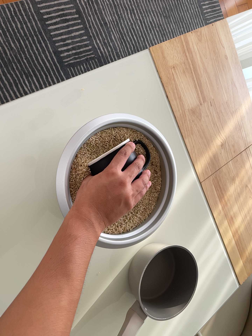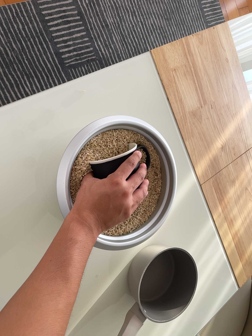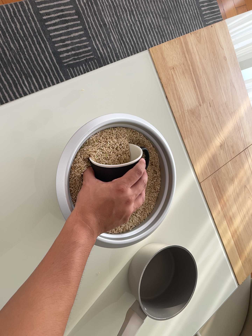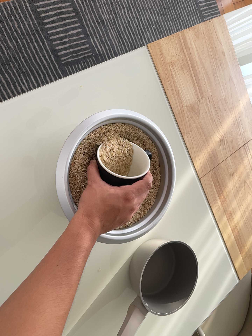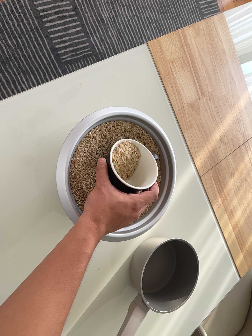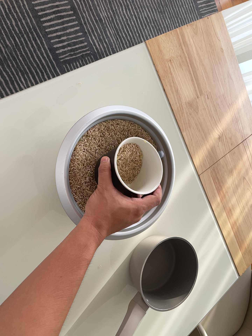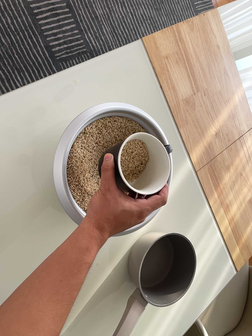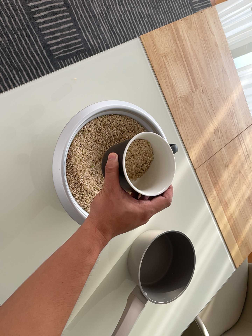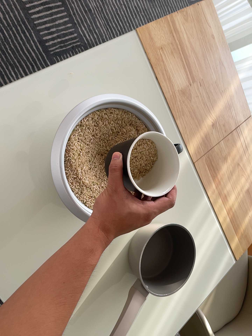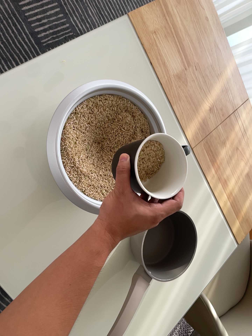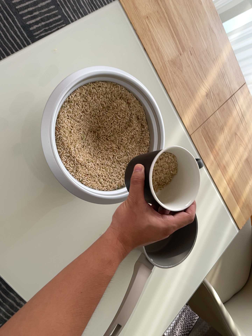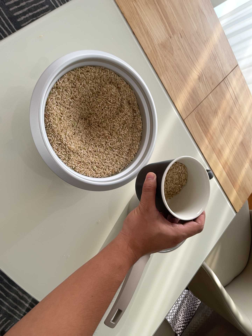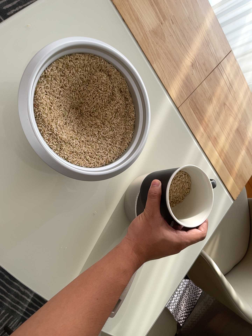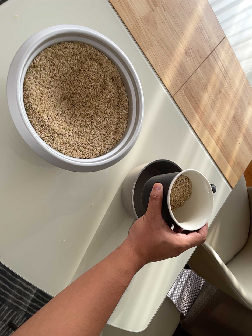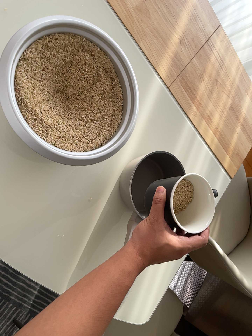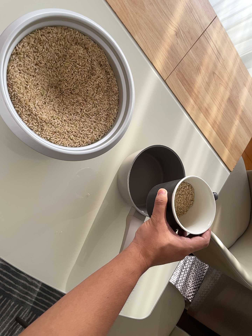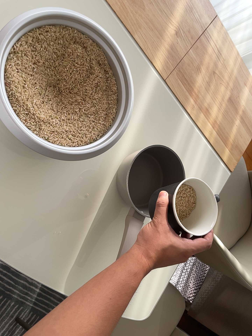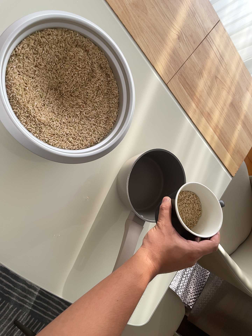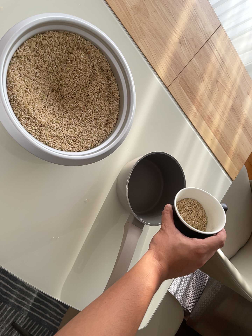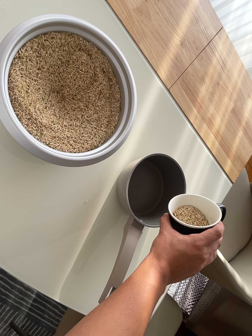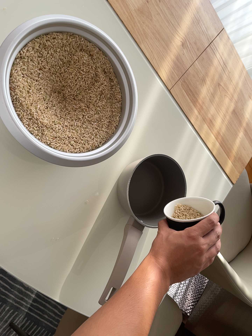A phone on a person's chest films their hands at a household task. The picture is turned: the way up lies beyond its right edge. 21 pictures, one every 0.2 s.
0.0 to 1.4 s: The camera shifts only a little, or ends up much as it began.
1.4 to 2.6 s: The camera travels toward the bottom of its view, about 8 cm, so close, fixed things drift upward. Its aim tips toward the bottom of its view by about 10 degrees, and the scene shifts upward. It rolls about its line of sight by about 15 degrees, and the scene rotates counterclockwise.
2.6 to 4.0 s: The camera shifts only a little, or ends up much as it began.
The film runs forward here.
